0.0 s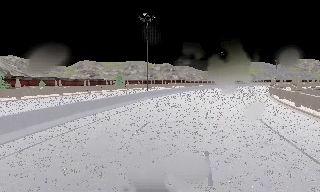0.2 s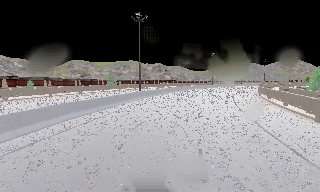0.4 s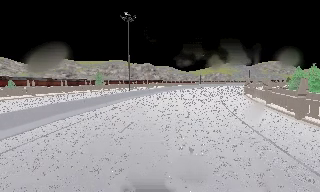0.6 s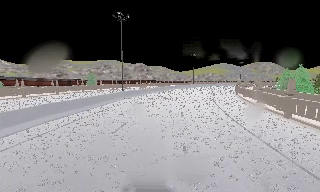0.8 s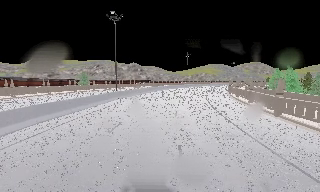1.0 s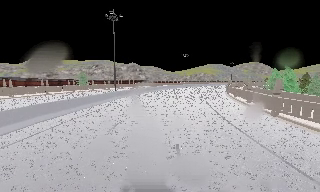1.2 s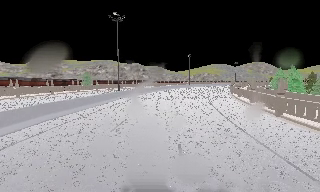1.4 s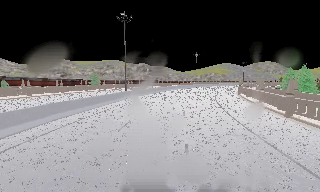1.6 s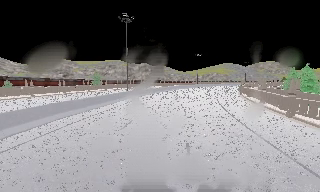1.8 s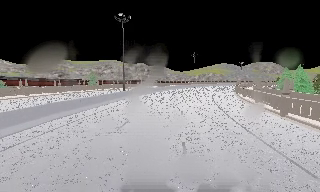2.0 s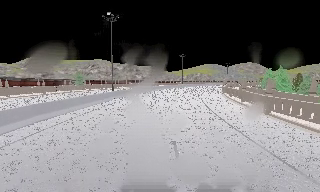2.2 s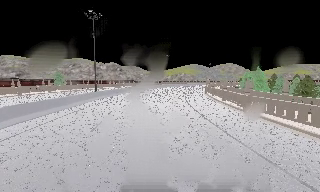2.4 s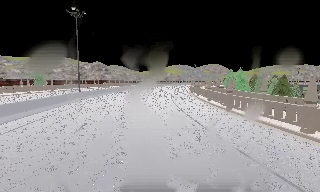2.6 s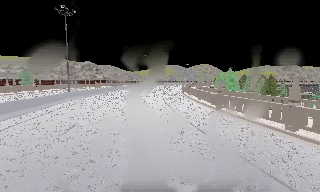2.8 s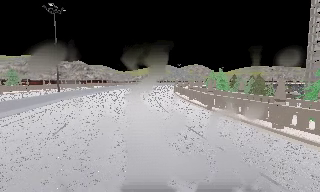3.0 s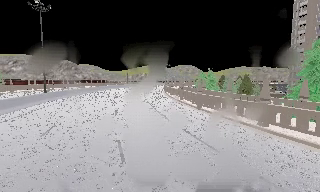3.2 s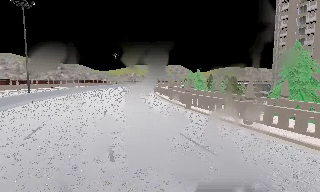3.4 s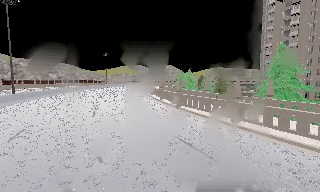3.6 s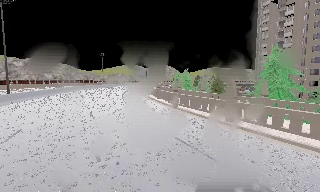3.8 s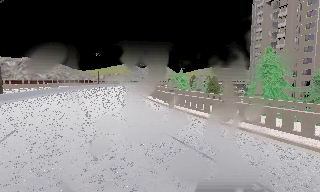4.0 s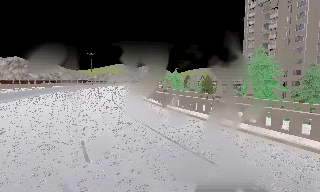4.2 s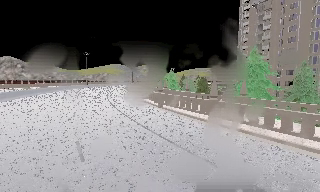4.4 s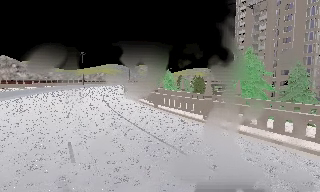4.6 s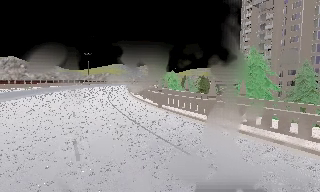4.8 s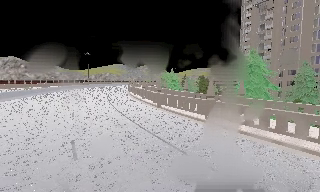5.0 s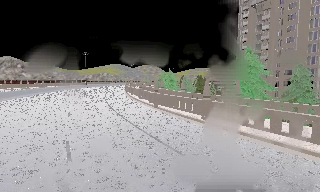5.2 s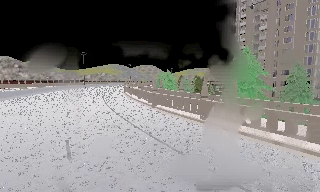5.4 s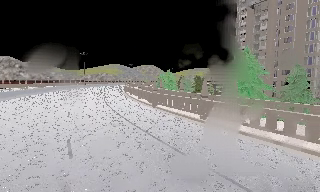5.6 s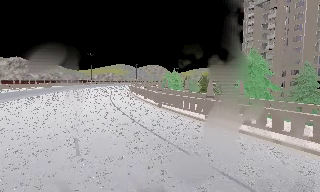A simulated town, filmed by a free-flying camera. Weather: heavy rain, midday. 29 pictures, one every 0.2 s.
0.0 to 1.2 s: The camera pans to its right, which is clockwise from overhead, by about 10 degrees.
1.2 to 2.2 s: The camera shifts only a little, or ends up much as it began.
2.2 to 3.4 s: The scene slides to the left, as the camera pans about 20 degrees to its right.
3.4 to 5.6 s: The camera travels backward and to its right, about 1 m, so what stands in front gets smaller.
The film runs backward here.
